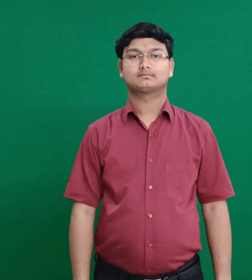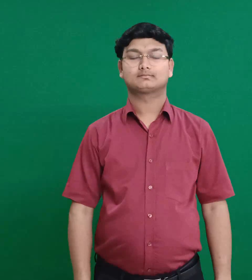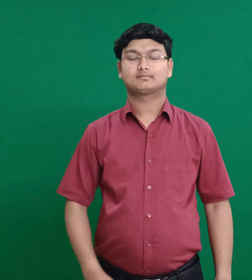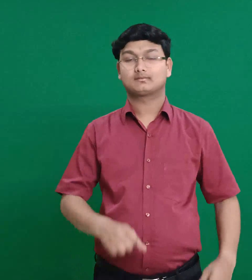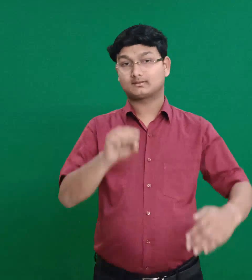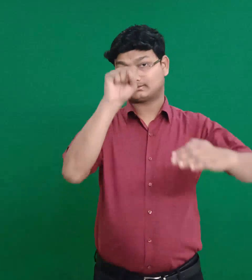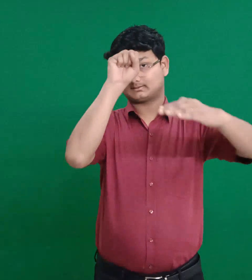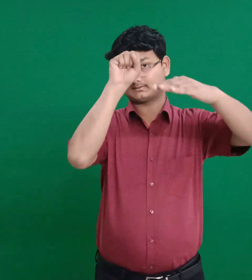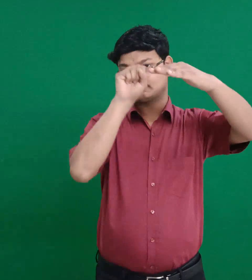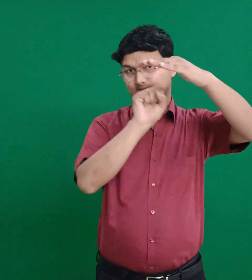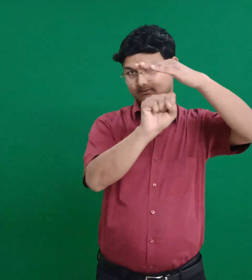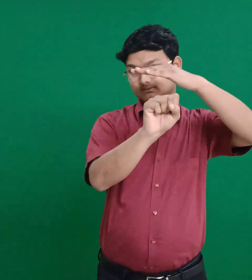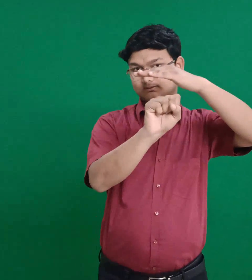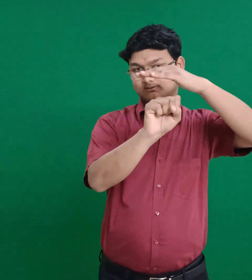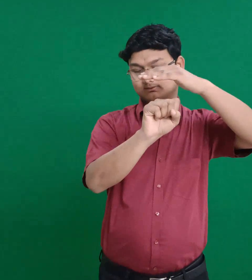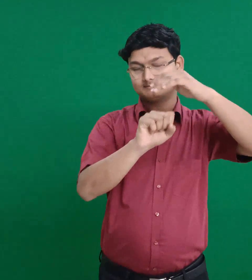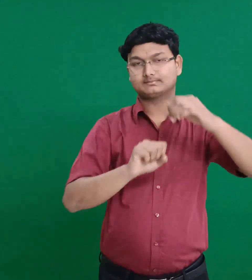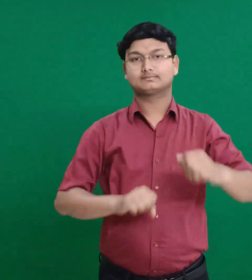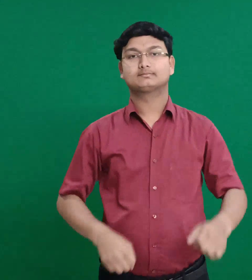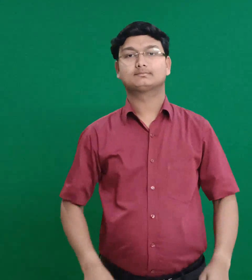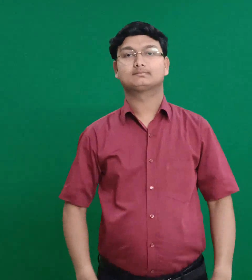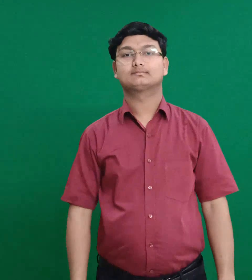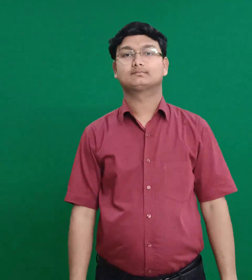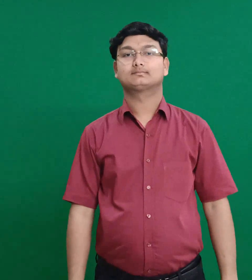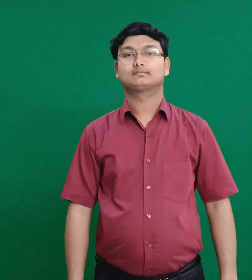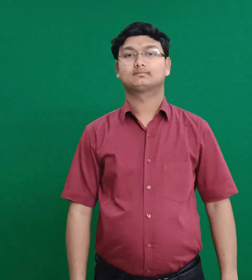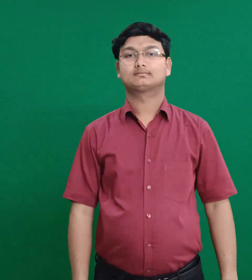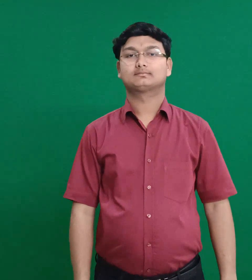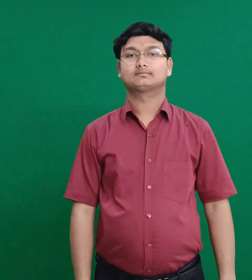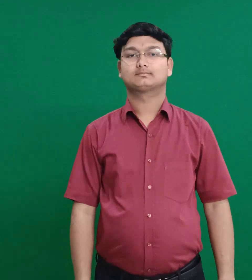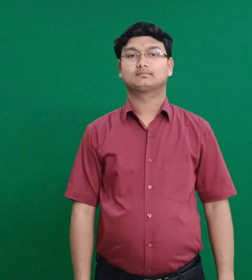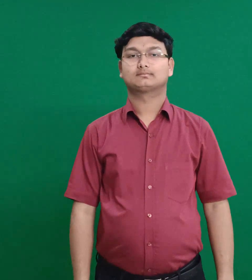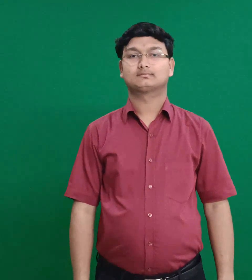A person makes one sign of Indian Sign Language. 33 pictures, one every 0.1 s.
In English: samuel
